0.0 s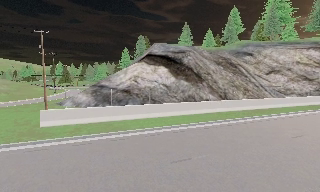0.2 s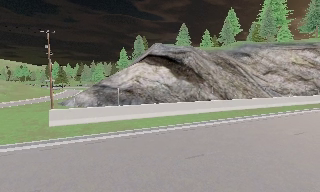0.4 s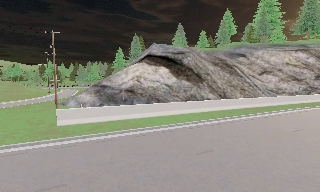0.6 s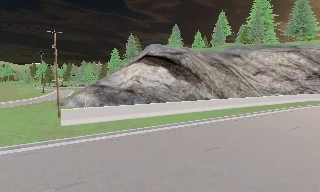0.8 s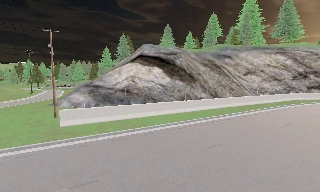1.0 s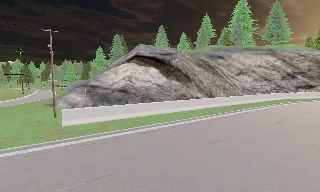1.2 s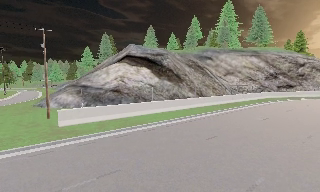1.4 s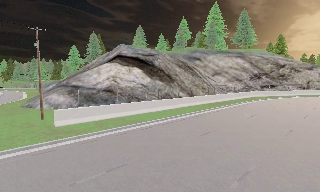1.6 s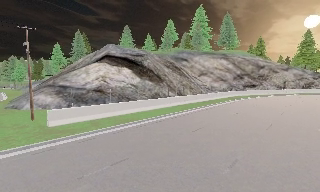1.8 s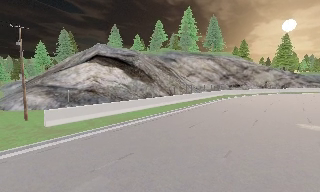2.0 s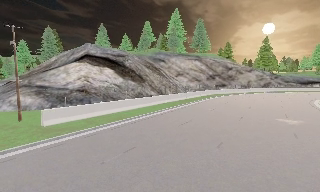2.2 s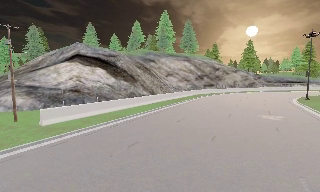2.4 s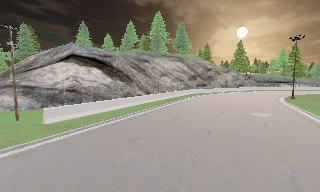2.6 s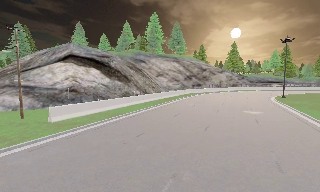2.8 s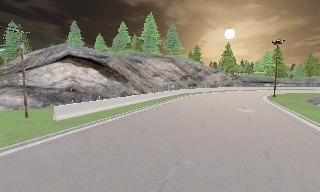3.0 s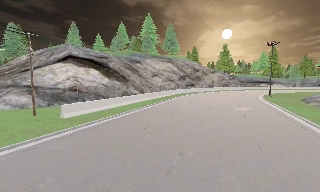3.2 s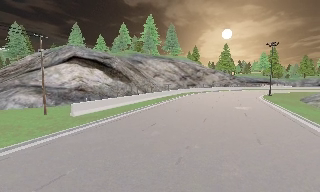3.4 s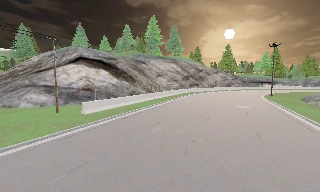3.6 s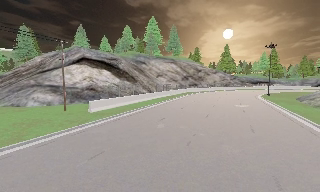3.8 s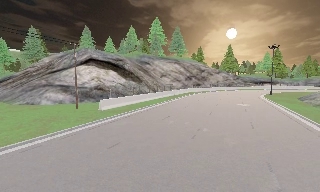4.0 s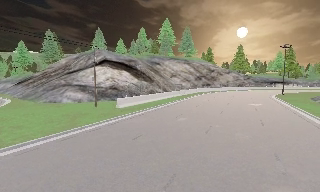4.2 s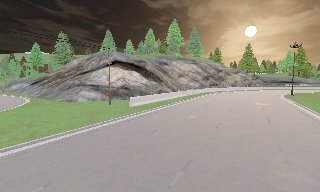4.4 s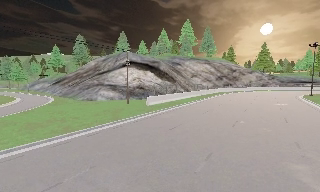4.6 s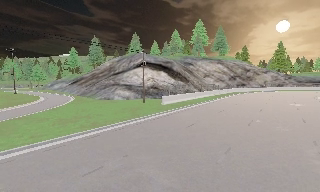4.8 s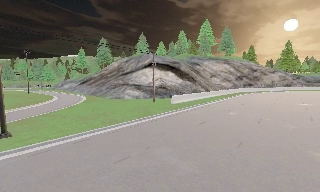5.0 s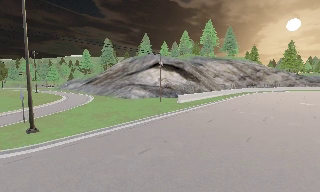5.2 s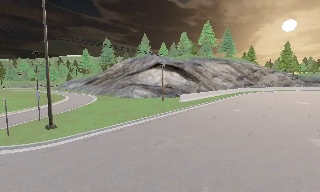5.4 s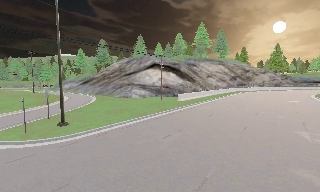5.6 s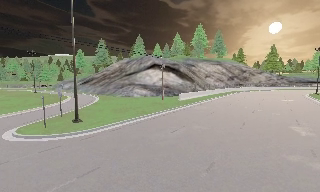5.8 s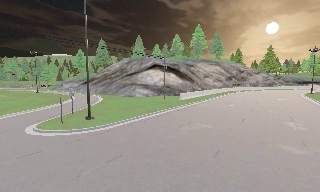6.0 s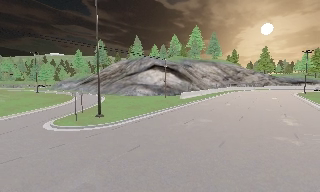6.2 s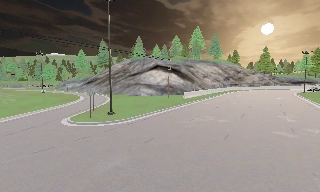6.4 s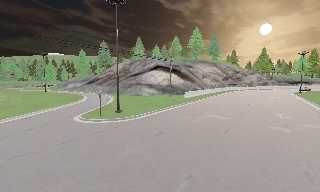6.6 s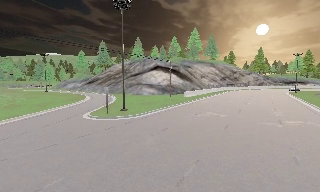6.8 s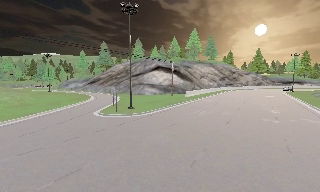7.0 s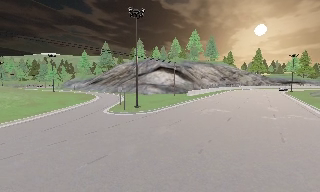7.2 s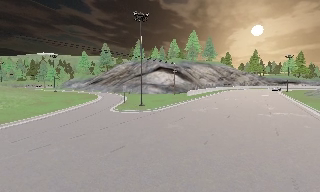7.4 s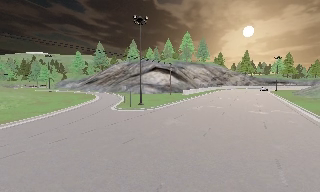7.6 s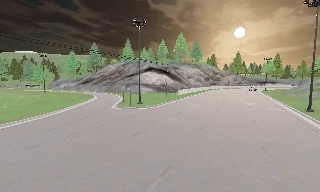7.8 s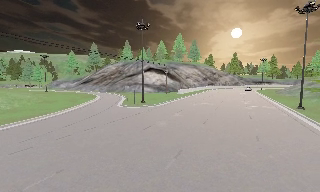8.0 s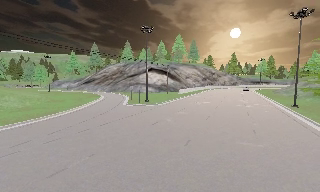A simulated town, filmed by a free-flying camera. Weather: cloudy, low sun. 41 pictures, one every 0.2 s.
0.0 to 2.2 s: The camera pans to its right, which is clockwise from overhead, by about 40 degrees. It travels to its left and backward, about 9 m.
2.2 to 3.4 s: The camera travels backward and to its left, about 6 m, so what stands in front gets smaller.
3.4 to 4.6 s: The camera pans to its left, which is counterclockwise from overhead, by about 15 degrees. It travels backward and to its left, about 7 m, so what stands in front gets smaller.
4.6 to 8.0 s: The camera pans to its right, which is clockwise from overhead, by about 10 degrees. It travels backward and to its left, about 20 m, so what stands in front gets smaller.
The film runs backward here.
